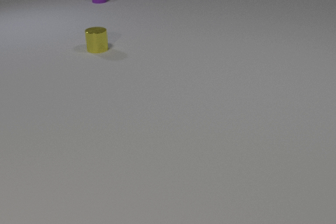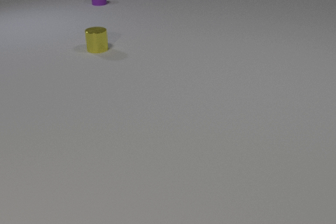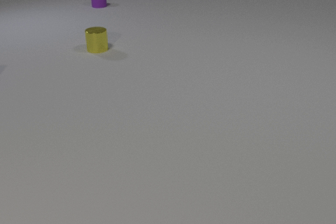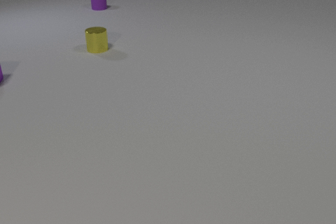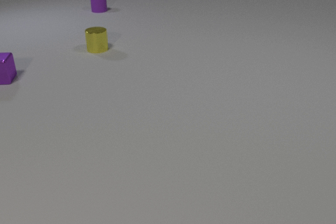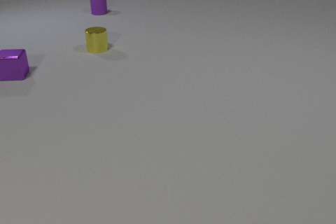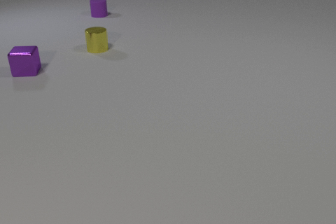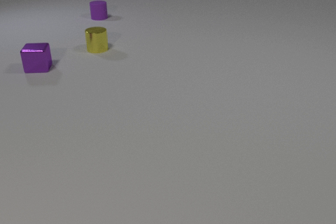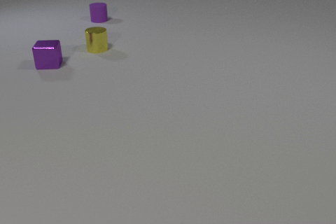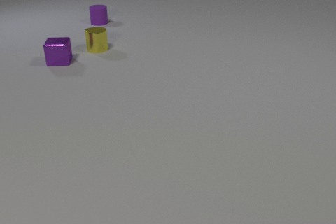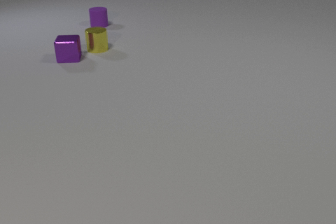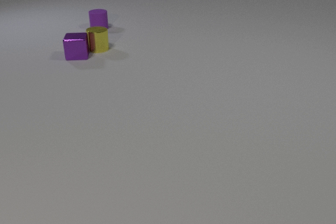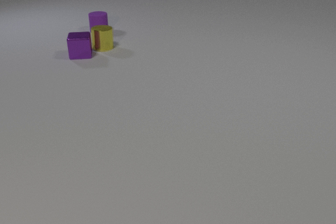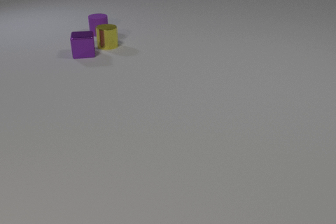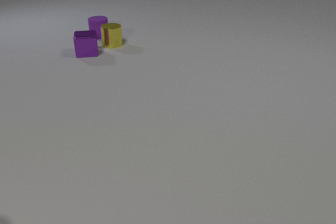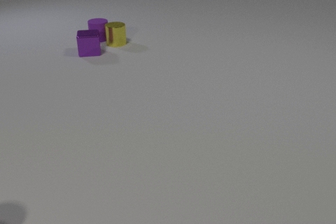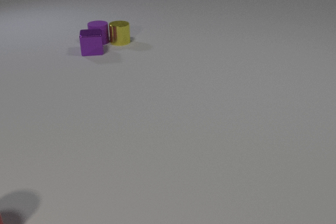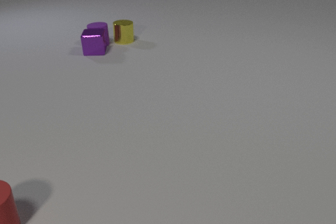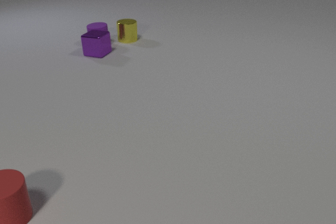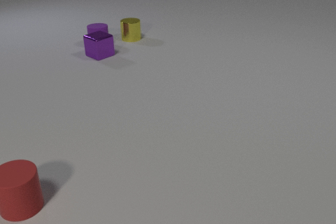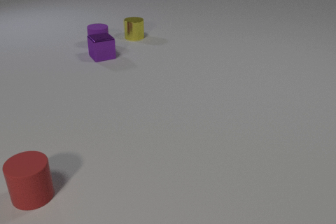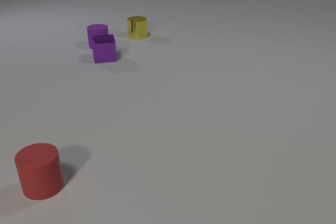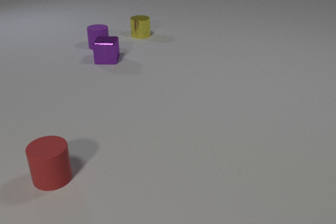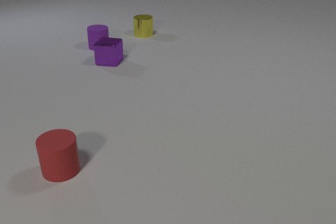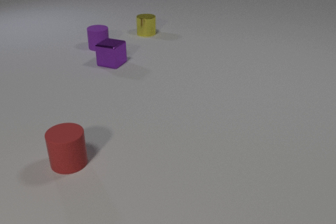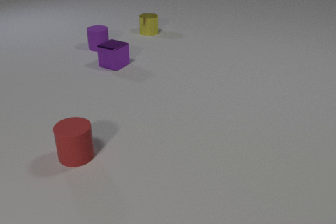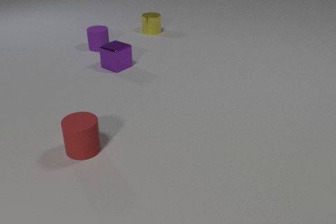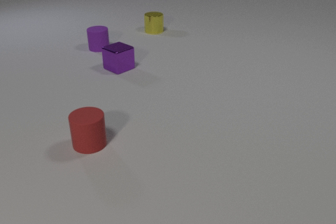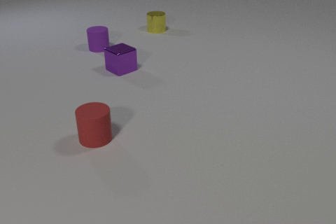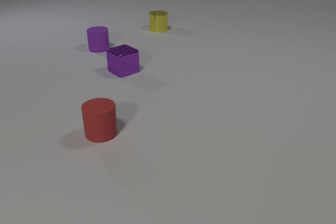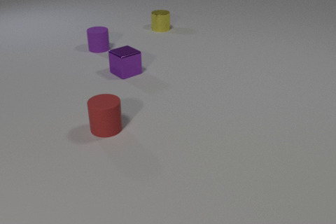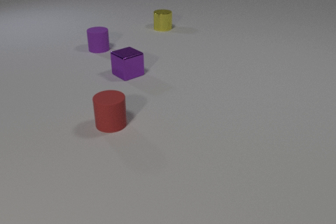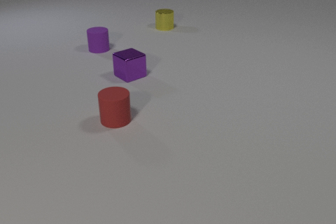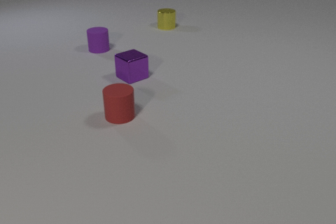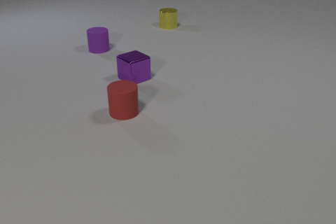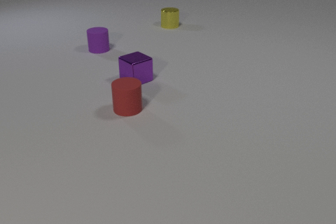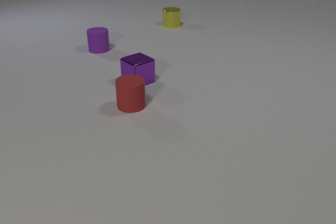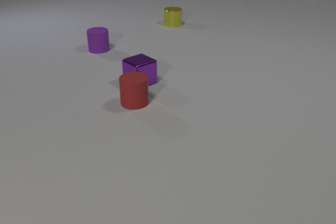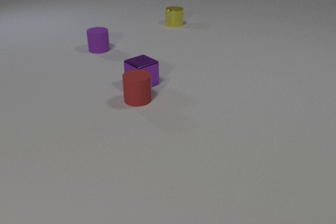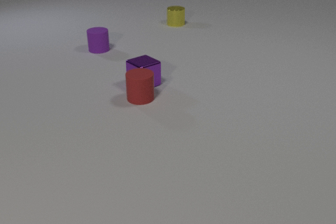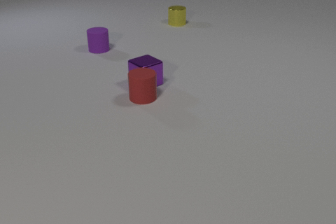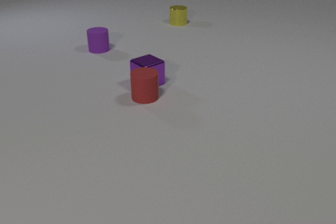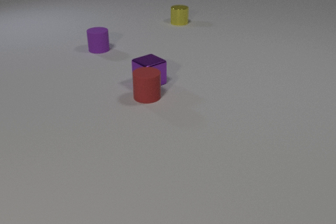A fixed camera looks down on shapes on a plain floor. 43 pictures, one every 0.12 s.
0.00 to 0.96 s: The purple metal cube comes in at the left edge, slides to the right and away from the camera. The purple rubber cylinder slides toward the camera.
0.96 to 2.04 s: The purple metal cube slides to the right and away from the camera. The yellow metal cylinder slides to the right and away from the camera. The purple rubber cylinder slides toward the camera. The red rubber cylinder comes in at the left edge, slides to the right. The purple metal cube and the yellow metal cylinder collide. The purple metal cube and the purple rubber cylinder collide.
2.04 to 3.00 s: The purple metal cube slides toward the camera and to the right, spins so that its near face slides to the left, clockwise seen from above. The yellow metal cylinder slides to the right and away from the camera. The purple rubber cylinder slides toward the camera. The red rubber cylinder slides away from the camera and to the right.
3.00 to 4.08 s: The purple metal cube slides toward the camera and to the right. The yellow metal cylinder slides away from the camera and to the right. The purple rubber cylinder slides toward the camera. The red rubber cylinder slides away from the camera and to the right.
4.08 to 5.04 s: The purple metal cube slides to the right and toward the camera. The yellow metal cylinder slides away from the camera and to the right. The red rubber cylinder slides away from the camera and to the right. The purple metal cube and the red rubber cylinder collide.
What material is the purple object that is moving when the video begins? rubber.
Are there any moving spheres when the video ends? no.
What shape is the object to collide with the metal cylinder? cube.
